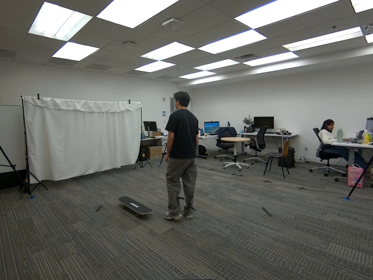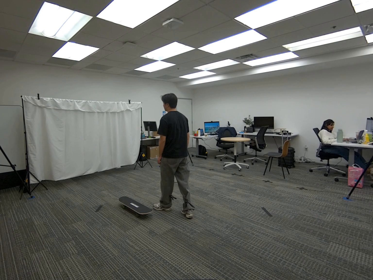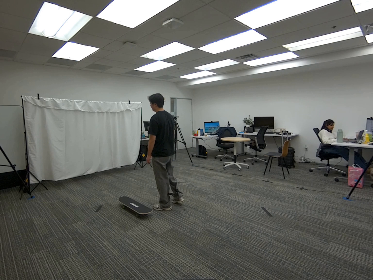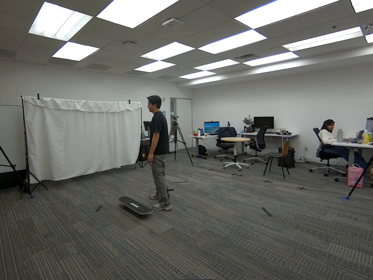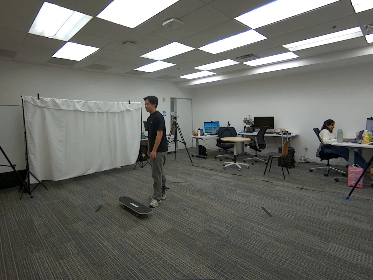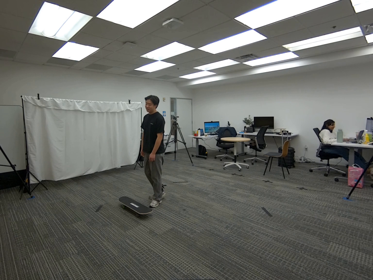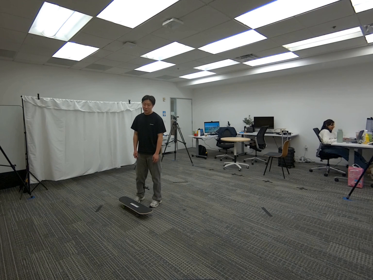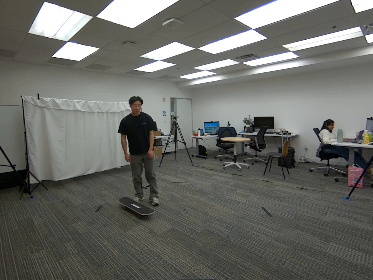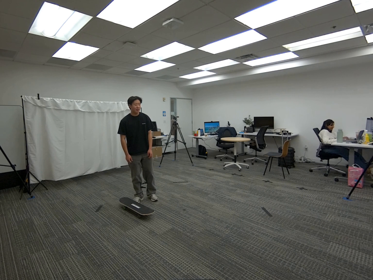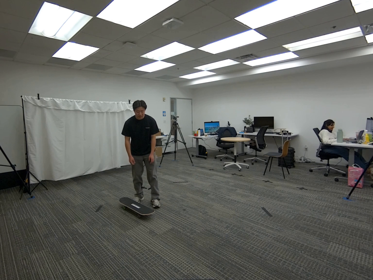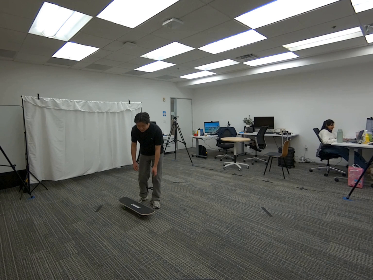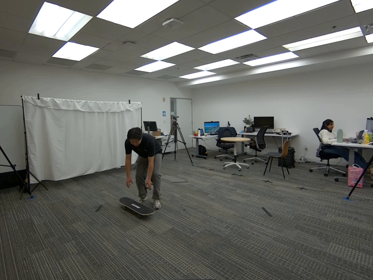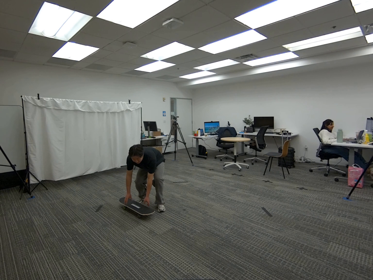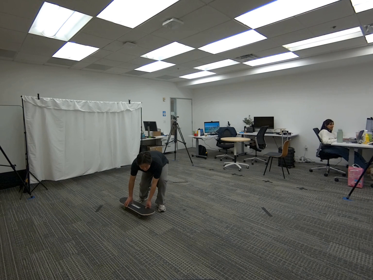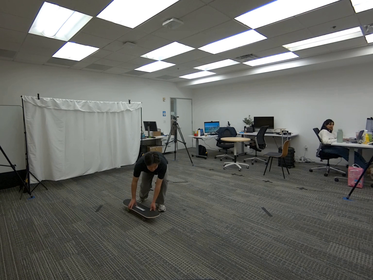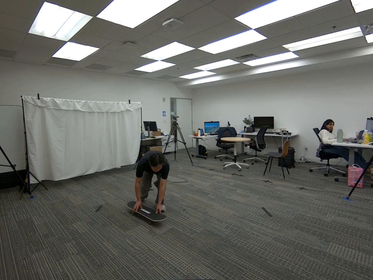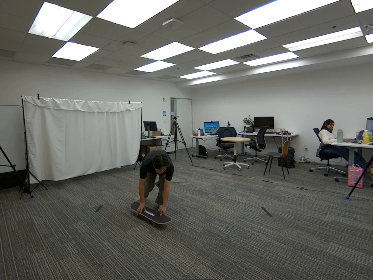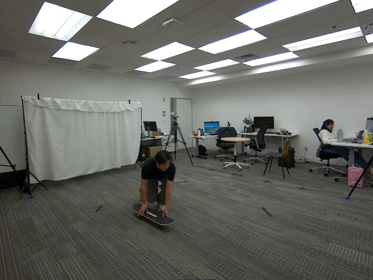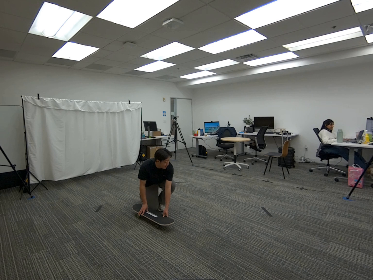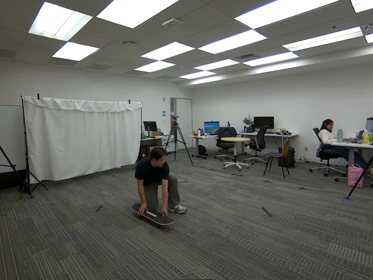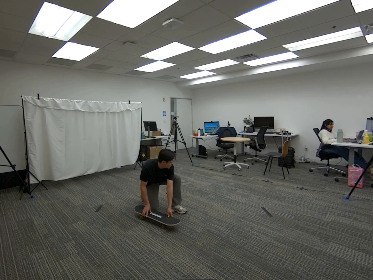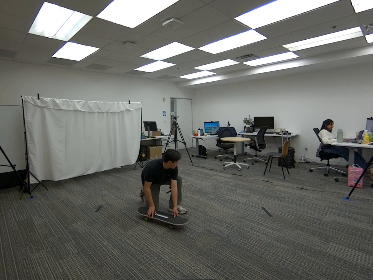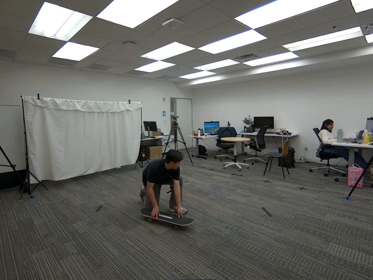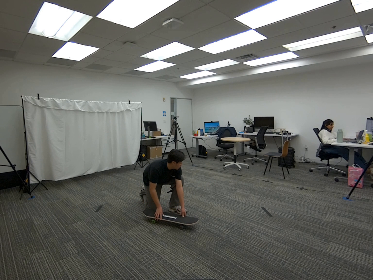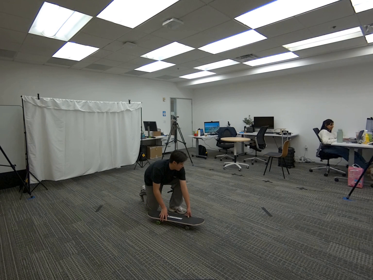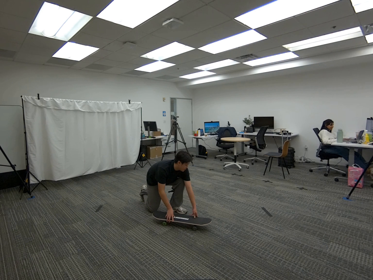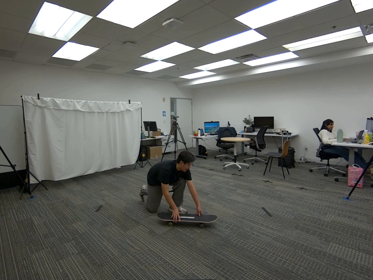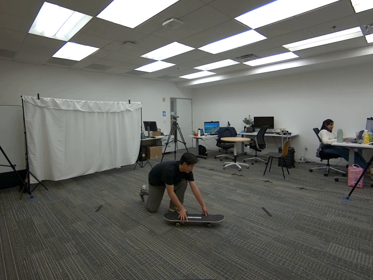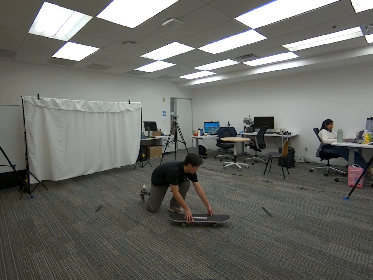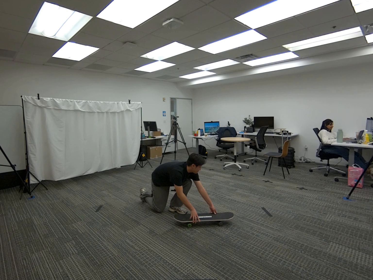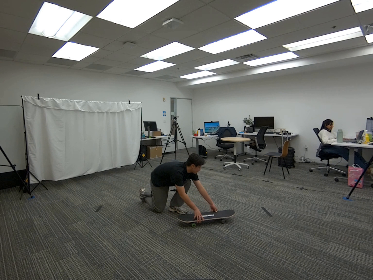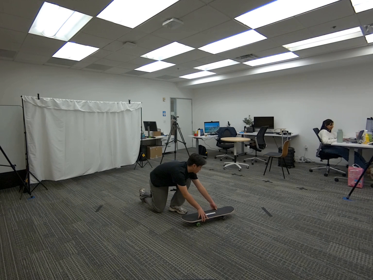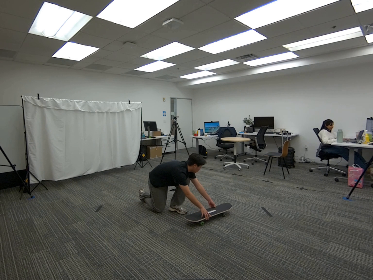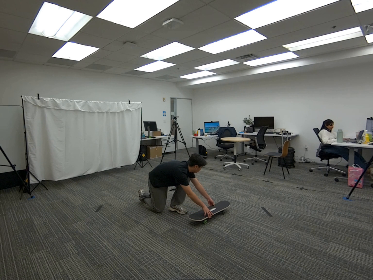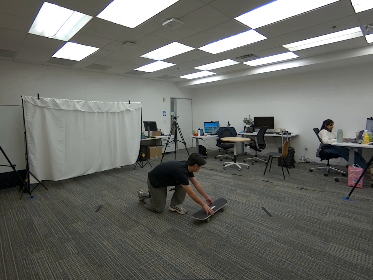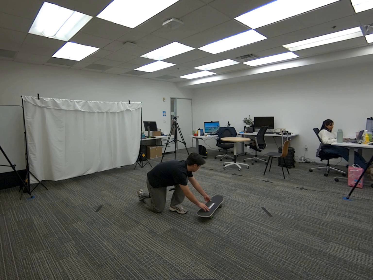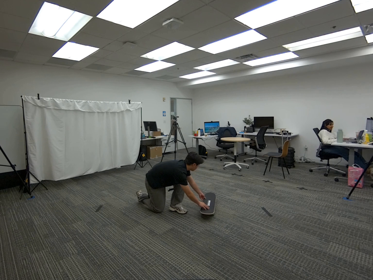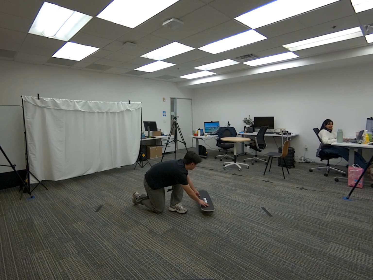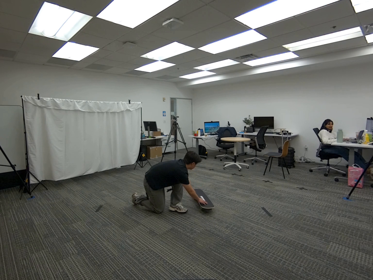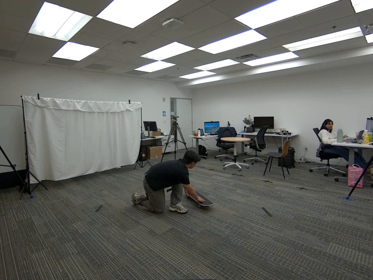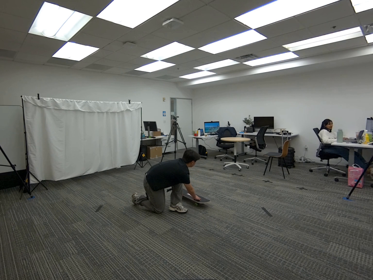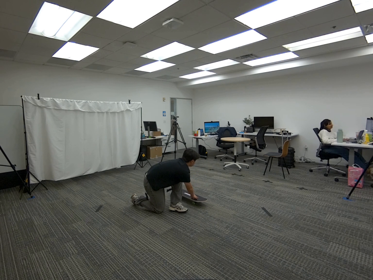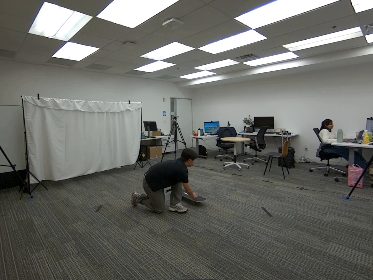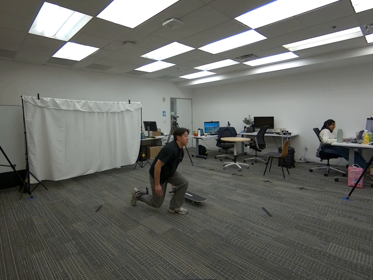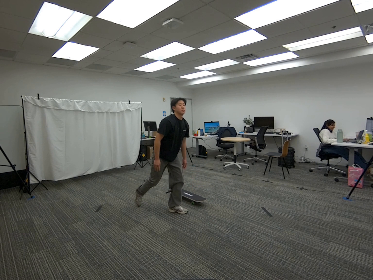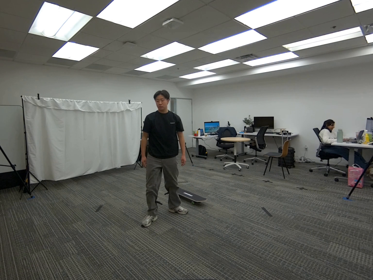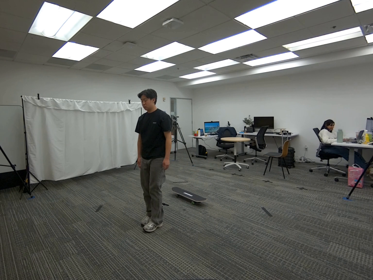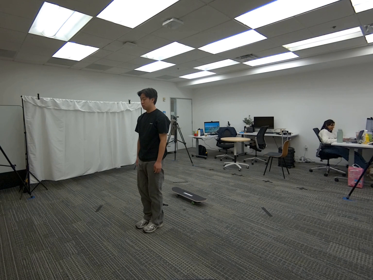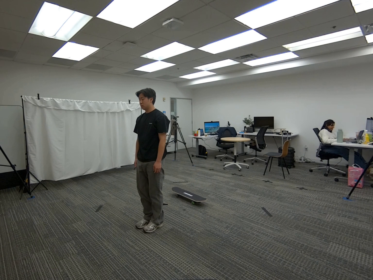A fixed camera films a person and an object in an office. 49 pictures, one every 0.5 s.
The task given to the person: Walk to the skateboard on the ground. Place your hands on the skateboard and push it around the ground within the bounding area.
